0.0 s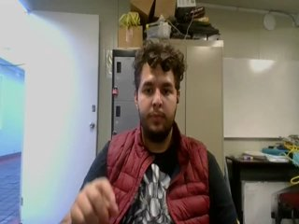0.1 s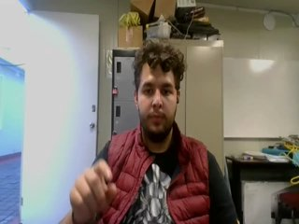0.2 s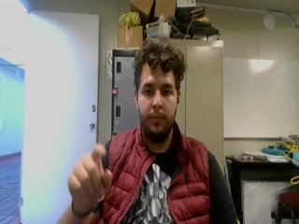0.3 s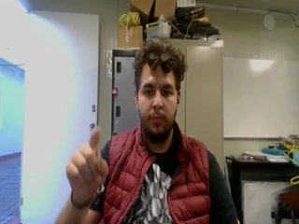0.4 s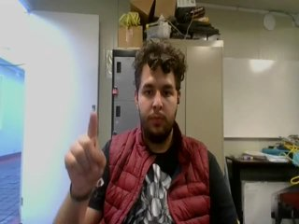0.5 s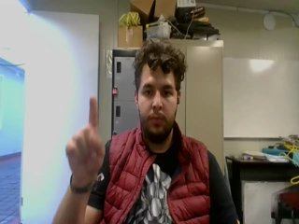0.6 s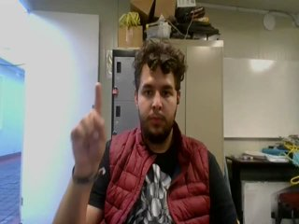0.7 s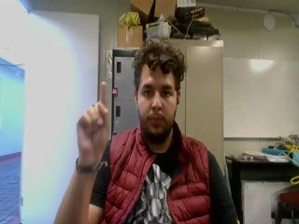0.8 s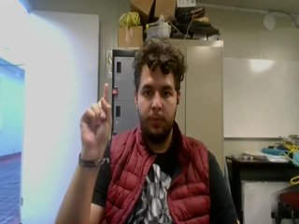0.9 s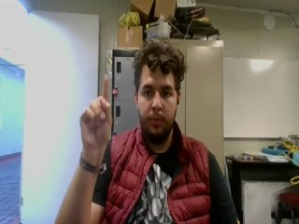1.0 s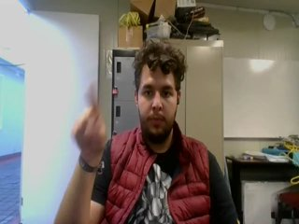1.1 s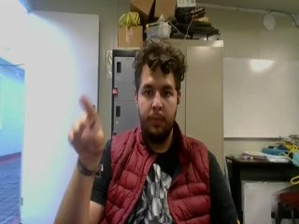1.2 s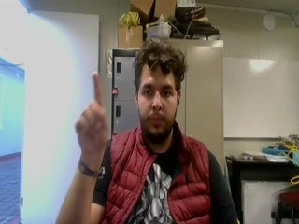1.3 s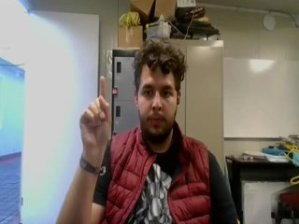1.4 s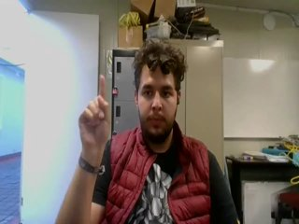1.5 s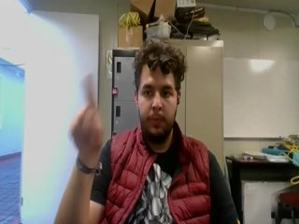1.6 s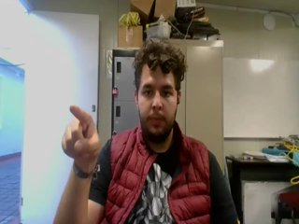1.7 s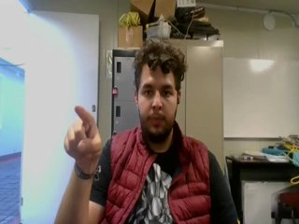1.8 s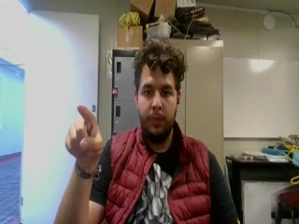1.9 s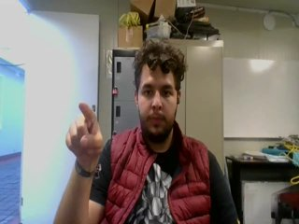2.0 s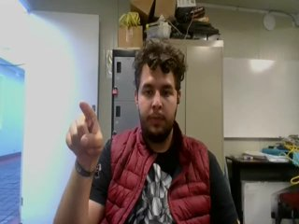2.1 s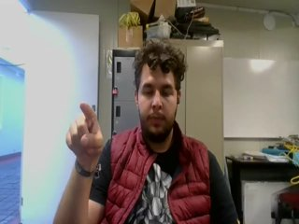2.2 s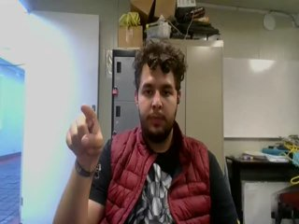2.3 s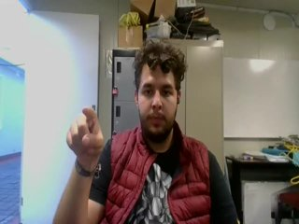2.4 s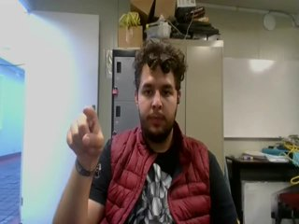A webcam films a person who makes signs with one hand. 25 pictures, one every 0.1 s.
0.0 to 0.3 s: Non-gesture.
0.4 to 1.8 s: Double click with one finger.
1.9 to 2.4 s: Pointing with one finger.
